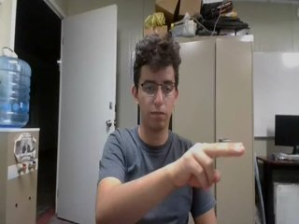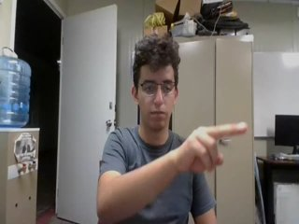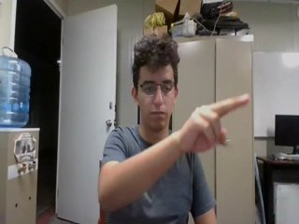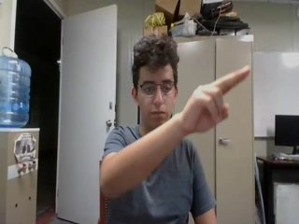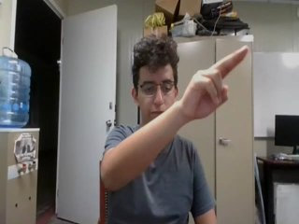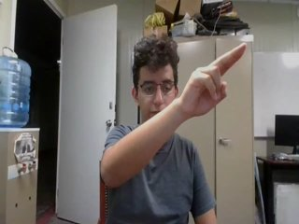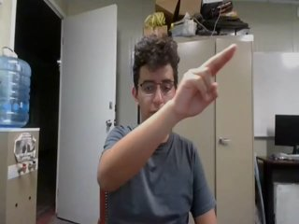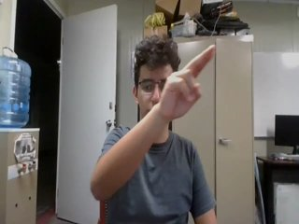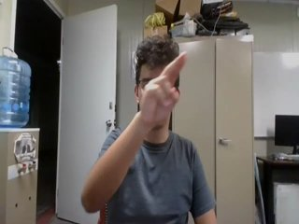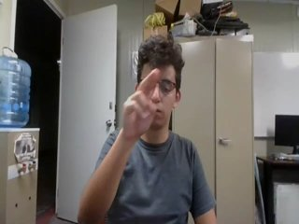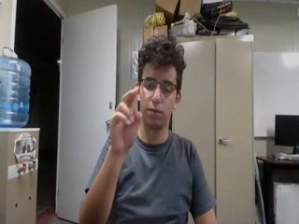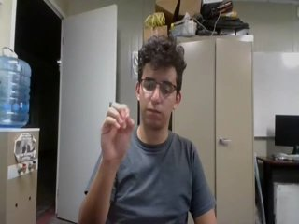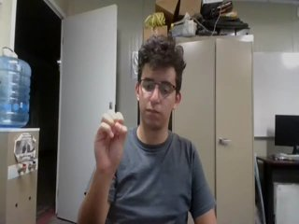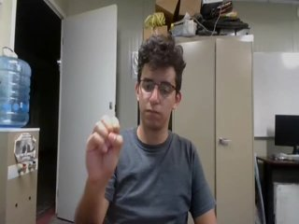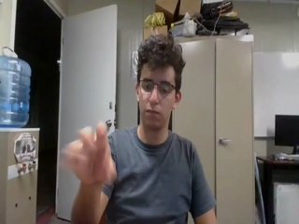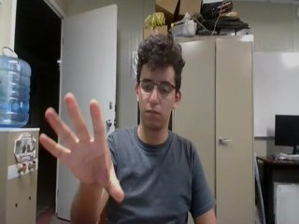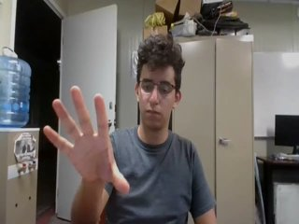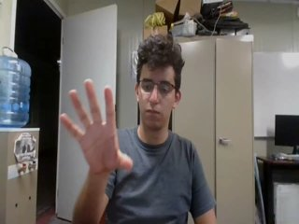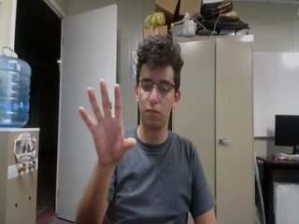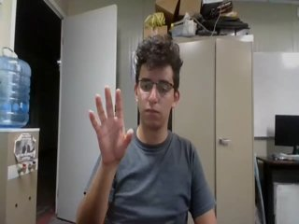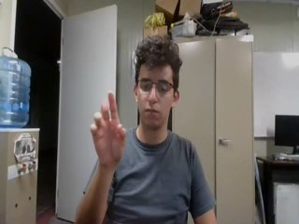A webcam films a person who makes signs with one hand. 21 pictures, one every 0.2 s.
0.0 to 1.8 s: Pointing with two fingers.
1.9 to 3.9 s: Zoom in.
